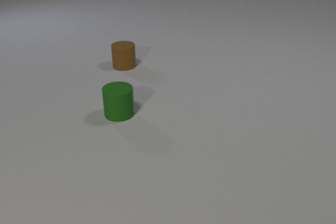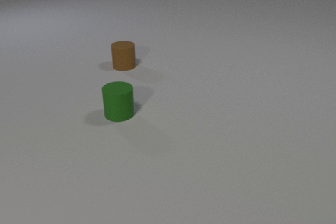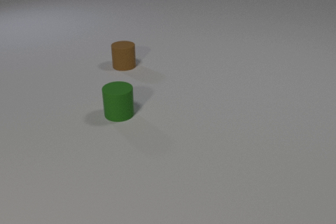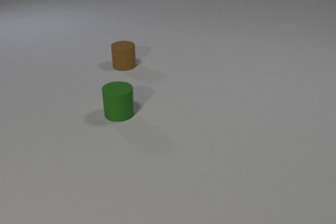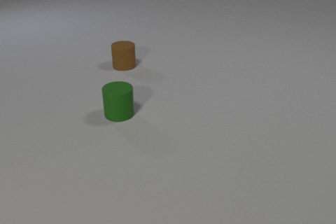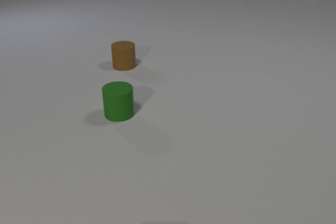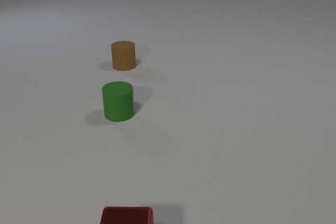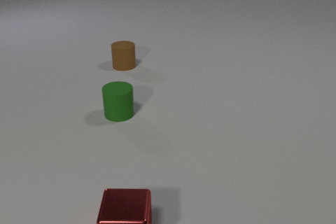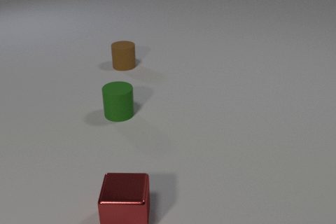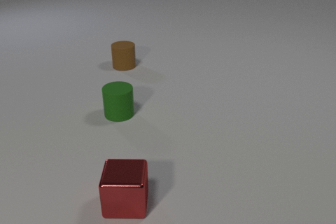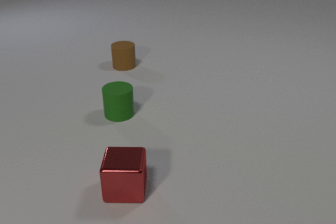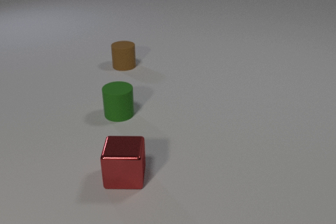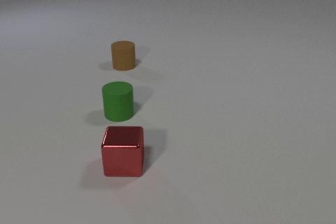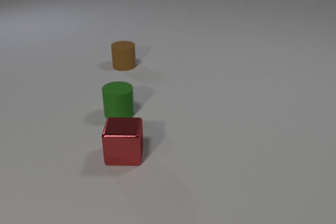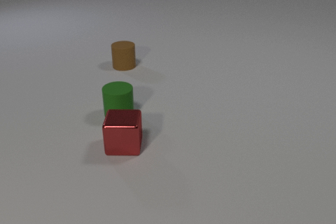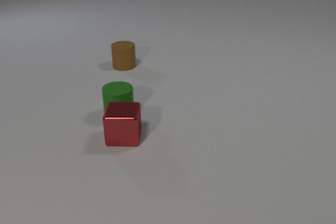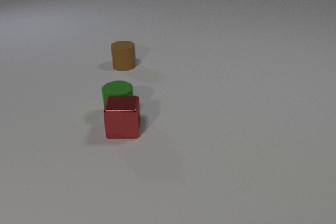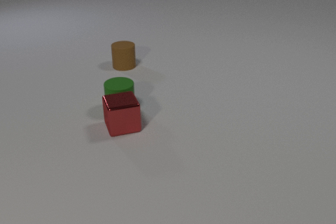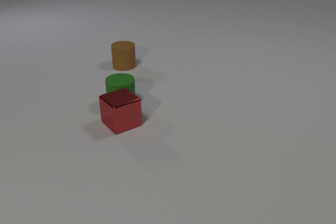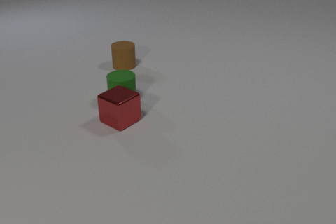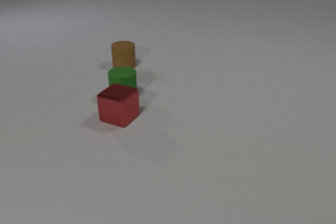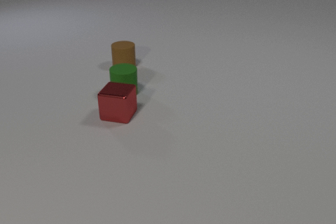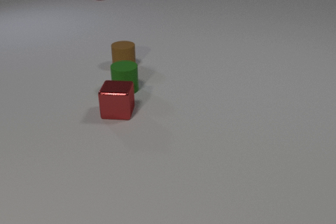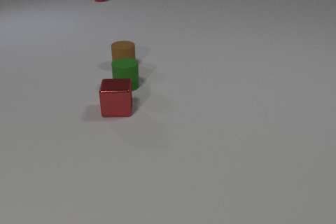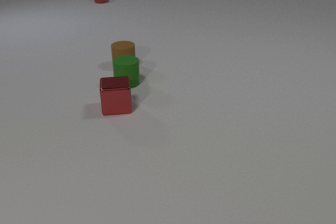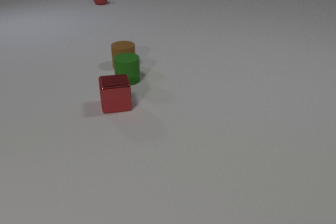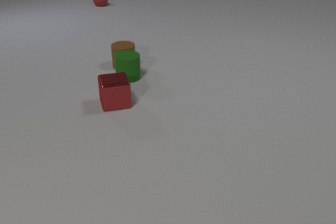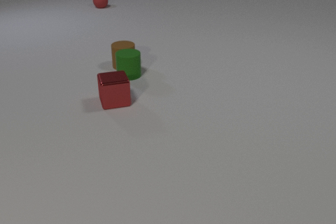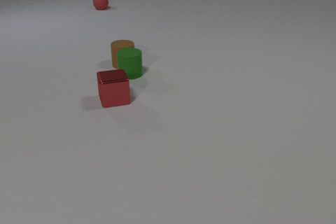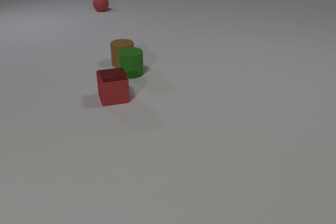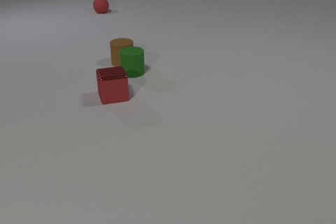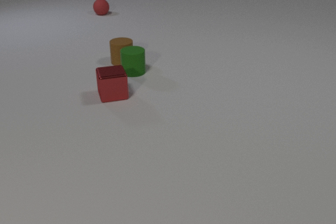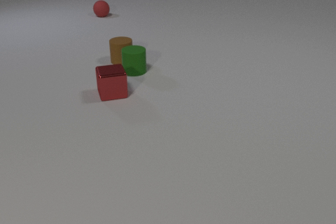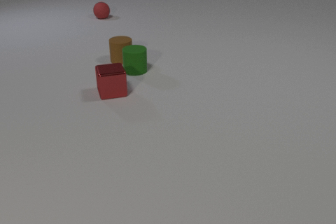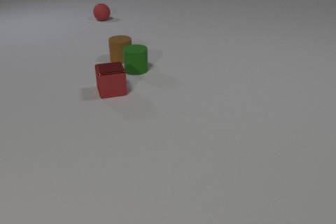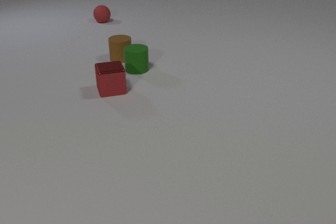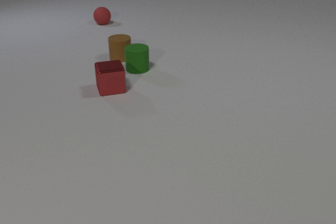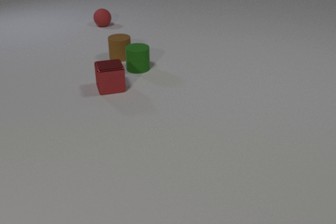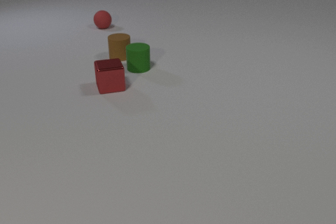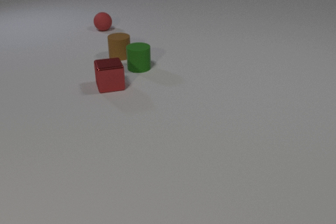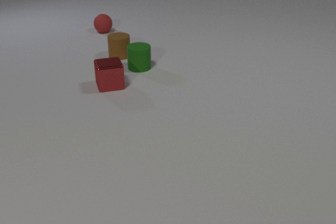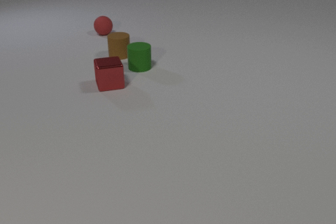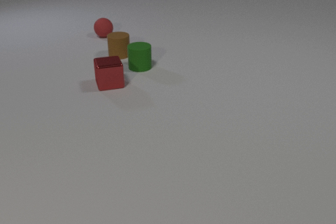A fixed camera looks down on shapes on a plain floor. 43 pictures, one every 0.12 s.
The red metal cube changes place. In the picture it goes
away from the camera.
The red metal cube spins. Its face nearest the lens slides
to the right.
0.00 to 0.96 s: The red metal cube comes in at the bottom edge, slides away from the camera.
0.96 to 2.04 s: The red metal cube slides away from the camera, spins so that its near face slides to the right, counterclockwise seen from above. The green rubber cylinder slides away from the camera. The red metal cube and the green rubber cylinder collide.
2.04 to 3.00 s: The red metal cube slides away from the camera, spins counterclockwise seen from above by about 90 degrees, its near face sliding to the right. The green rubber cylinder slides away from the camera. The red rubber sphere comes in at the top edge, rolls toward the camera.
3.00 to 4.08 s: The red metal cube slides away from the camera. The green rubber cylinder slides away from the camera. The red rubber sphere rolls toward the camera. The brown rubber cylinder slides away from the camera. The green rubber cylinder and the brown rubber cylinder collide.
4.08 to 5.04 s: The red metal cube slides away from the camera. The green rubber cylinder slides away from the camera. The red rubber sphere rolls toward the camera. The brown rubber cylinder slides away from the camera.
What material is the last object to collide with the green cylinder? rubber.
What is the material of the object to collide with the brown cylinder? rubber.
Are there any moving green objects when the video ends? yes.
